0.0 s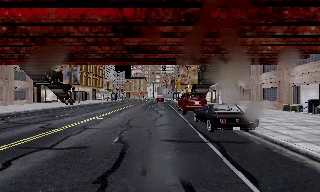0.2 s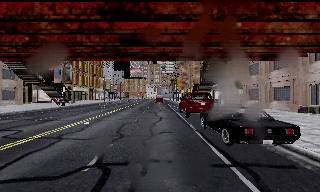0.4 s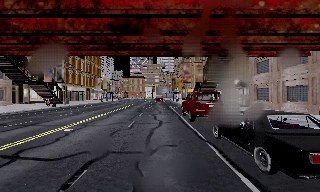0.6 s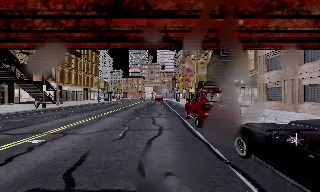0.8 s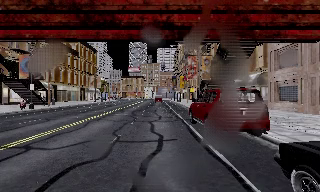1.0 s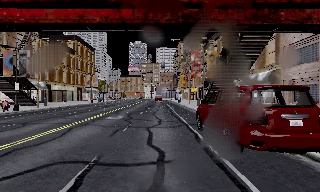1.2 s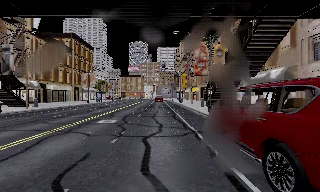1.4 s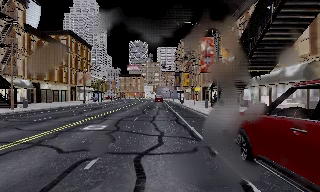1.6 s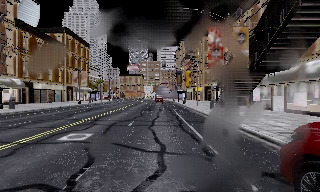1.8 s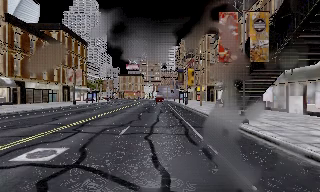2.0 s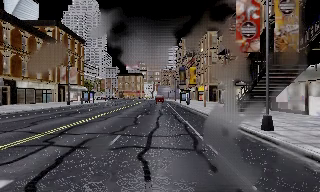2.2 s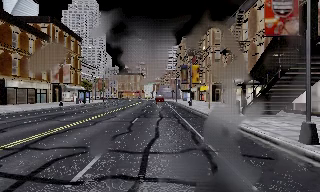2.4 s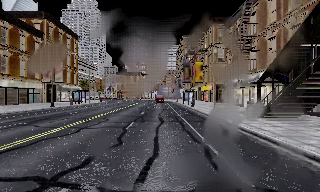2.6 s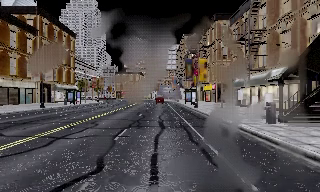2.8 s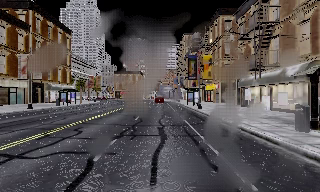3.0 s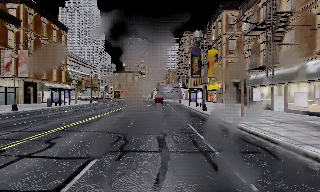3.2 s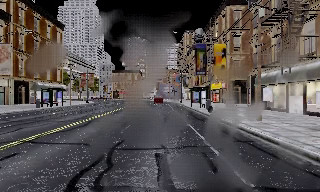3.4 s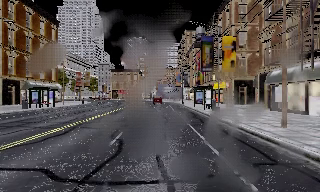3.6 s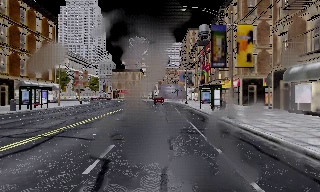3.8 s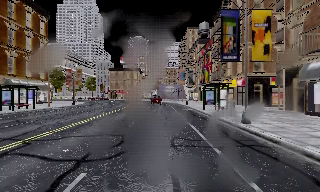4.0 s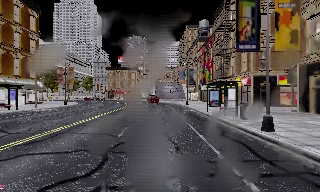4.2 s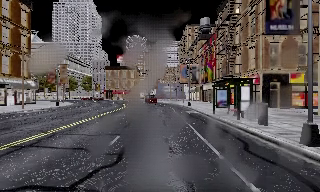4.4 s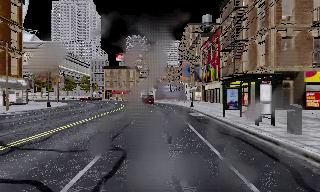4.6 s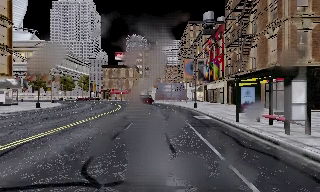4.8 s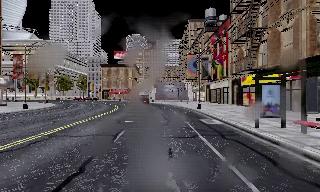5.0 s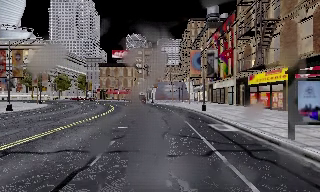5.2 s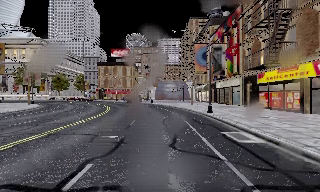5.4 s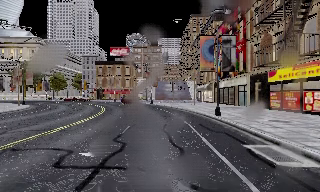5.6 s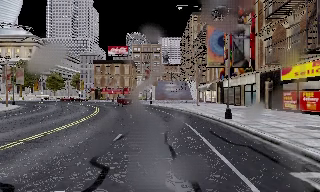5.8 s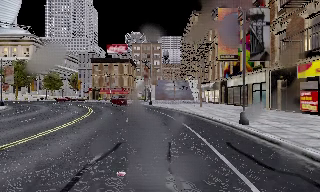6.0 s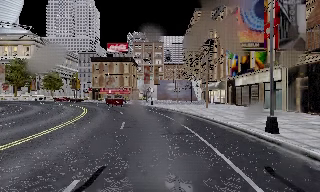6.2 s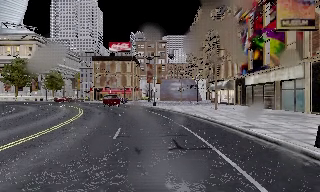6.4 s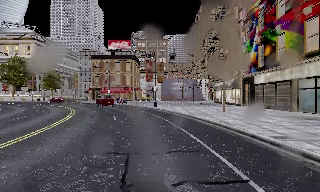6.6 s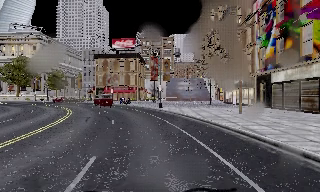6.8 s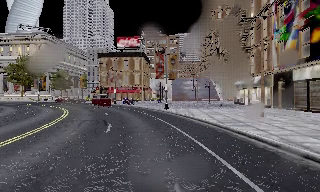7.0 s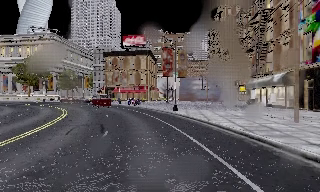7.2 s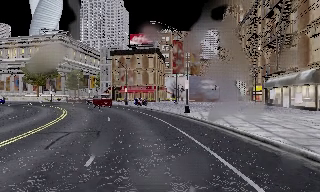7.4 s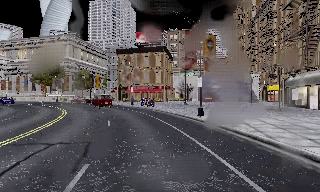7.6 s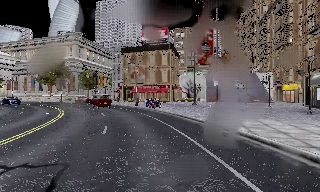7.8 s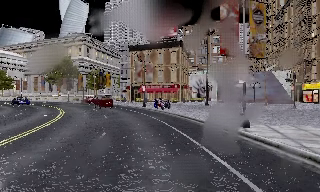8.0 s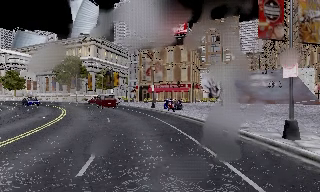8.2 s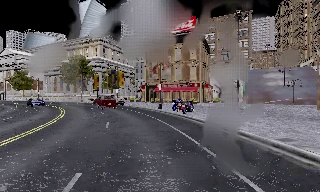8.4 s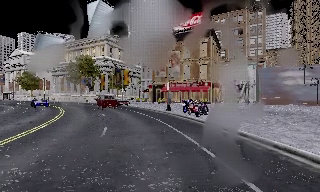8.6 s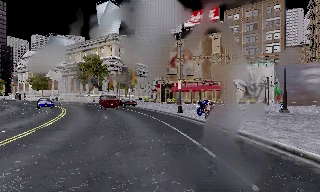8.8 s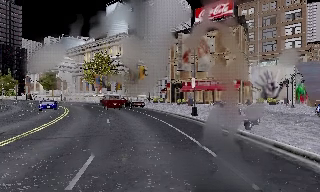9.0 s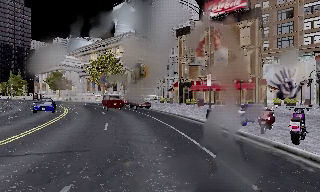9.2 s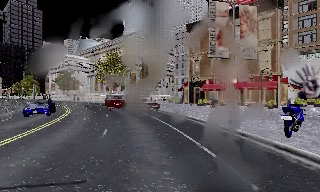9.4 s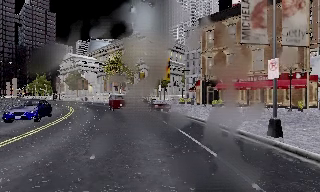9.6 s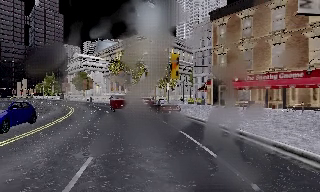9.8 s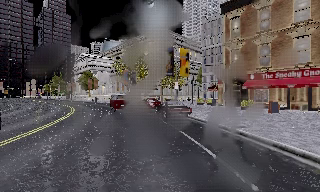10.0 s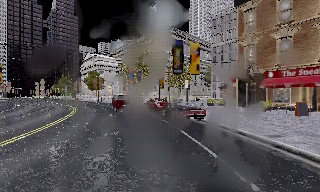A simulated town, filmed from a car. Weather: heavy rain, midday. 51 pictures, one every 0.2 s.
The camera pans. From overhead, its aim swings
counterclockwise.
The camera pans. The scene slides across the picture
to the right.
0.0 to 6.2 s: The camera travels forward, about 65 m, so what stands in front looms larger.
6.2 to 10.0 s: The camera pans to its left, which is counterclockwise from overhead, by about 45 degrees. It travels forward, about 40 m.
The film runs forward here.
